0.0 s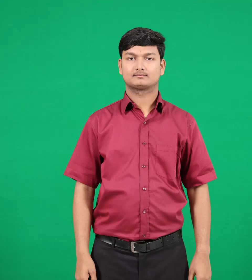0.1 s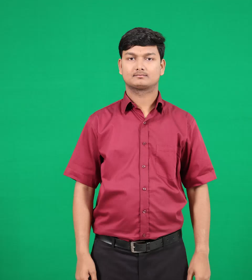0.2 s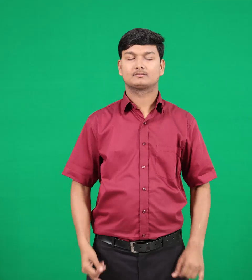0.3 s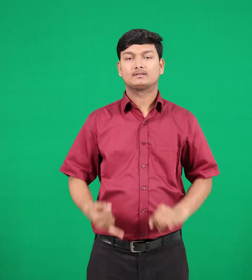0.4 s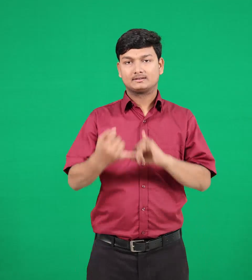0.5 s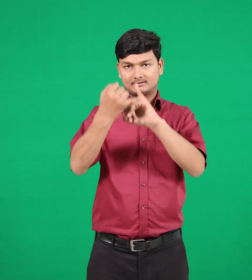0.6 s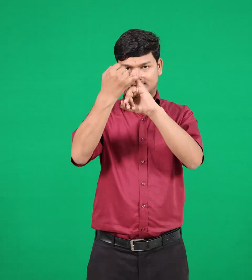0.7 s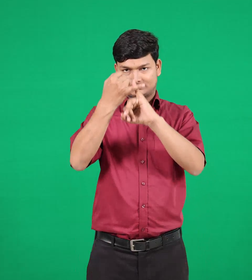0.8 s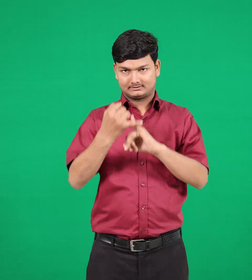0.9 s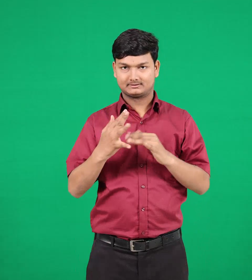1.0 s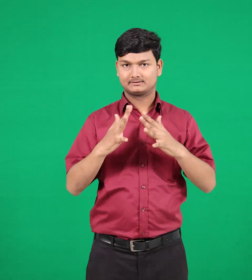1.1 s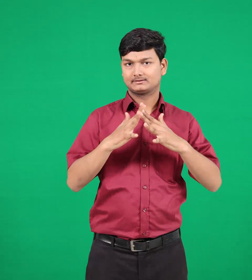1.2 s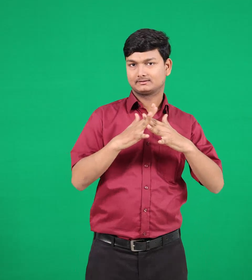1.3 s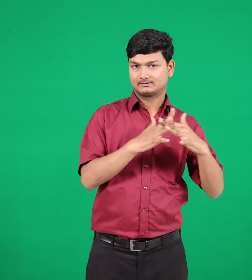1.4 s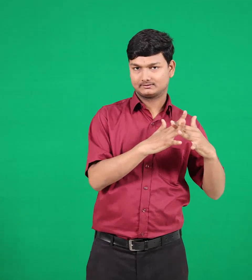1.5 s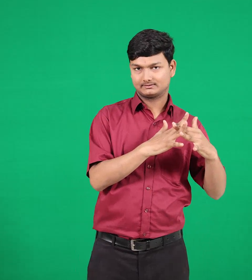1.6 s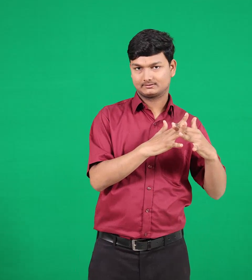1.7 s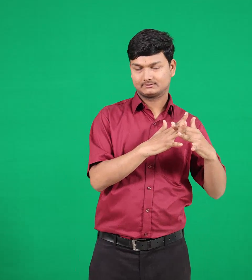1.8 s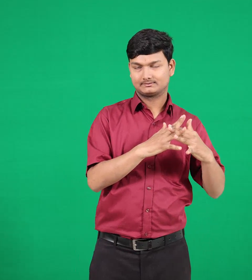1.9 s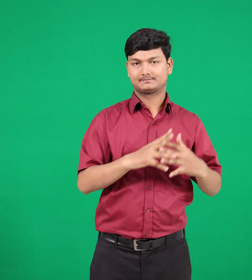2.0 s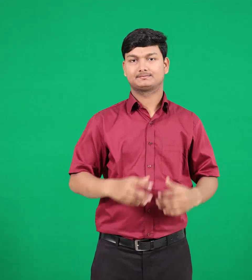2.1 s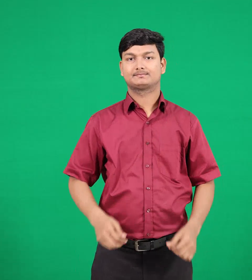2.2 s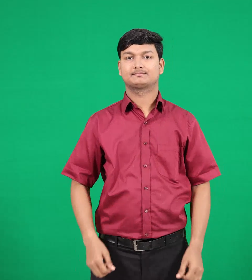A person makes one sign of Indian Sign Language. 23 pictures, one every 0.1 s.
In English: southwest
